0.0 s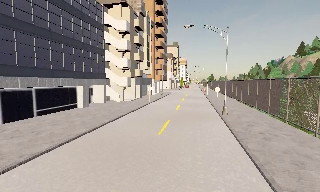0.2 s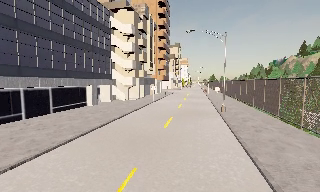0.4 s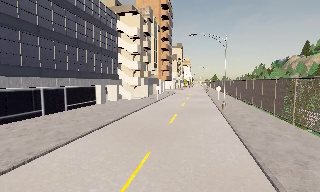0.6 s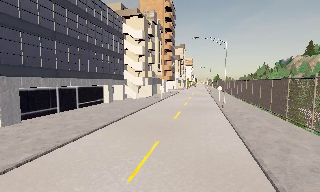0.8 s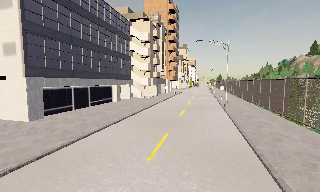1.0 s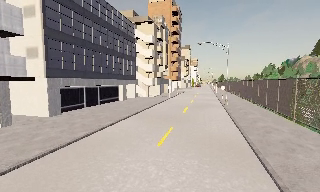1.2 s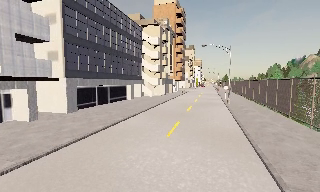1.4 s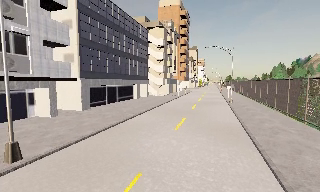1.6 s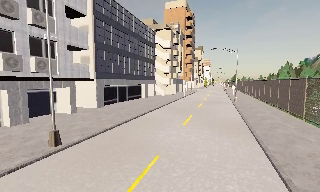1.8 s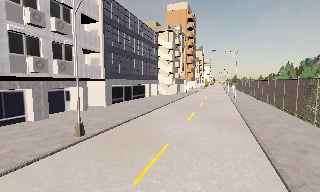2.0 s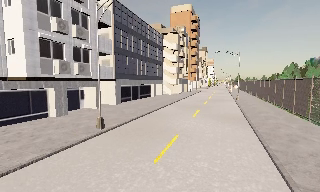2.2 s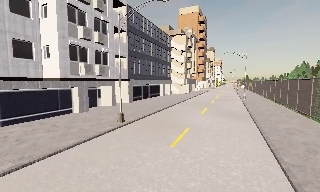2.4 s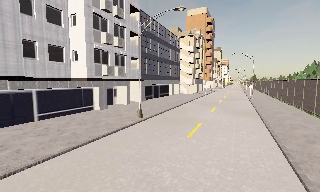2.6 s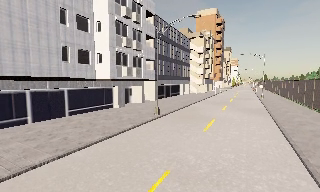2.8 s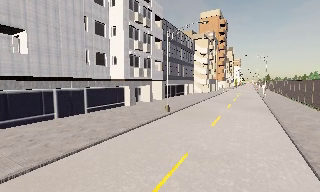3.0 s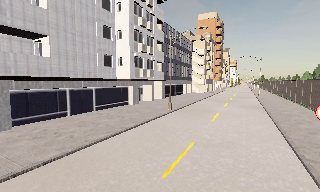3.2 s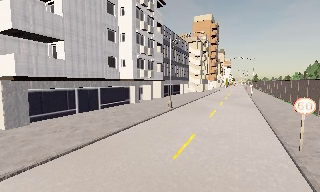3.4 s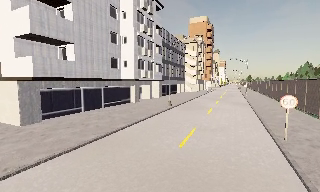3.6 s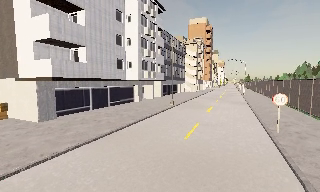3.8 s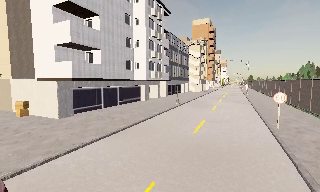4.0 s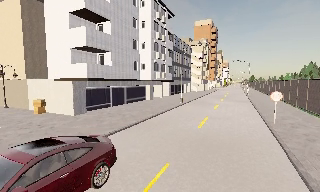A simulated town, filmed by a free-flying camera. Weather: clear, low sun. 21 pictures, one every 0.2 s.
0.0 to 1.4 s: The camera travels backward, about 9 m, so what stands in front gets smaller.
1.4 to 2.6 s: The camera swings to its left by about 10 degrees, and the scene slides to the right. It travels backward and to its left, about 8 m, so what stands in front gets smaller.
2.6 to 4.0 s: The camera travels backward and to its left, about 9 m, so what stands in front gets smaller.
The film runs backward here.
